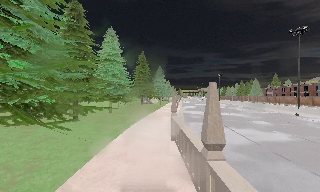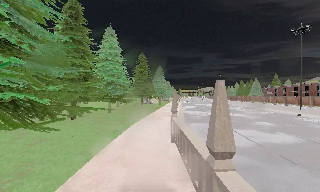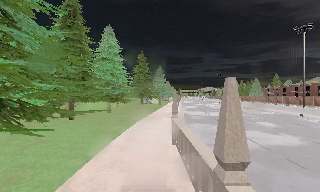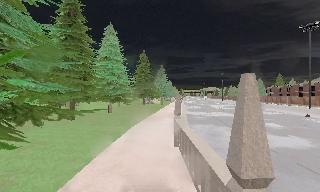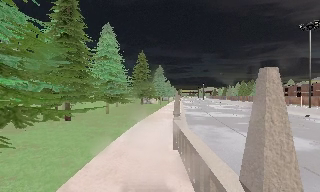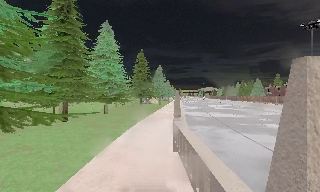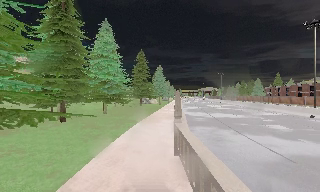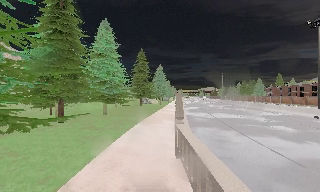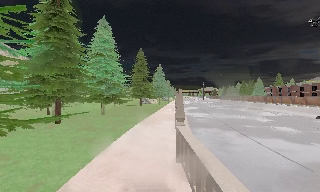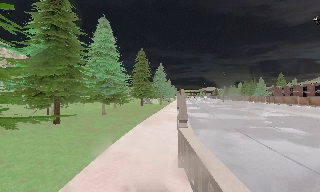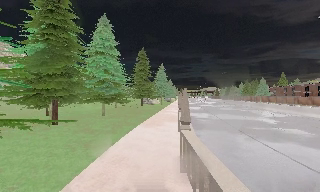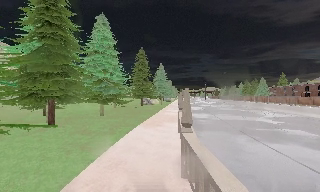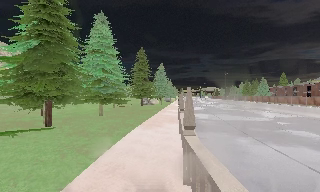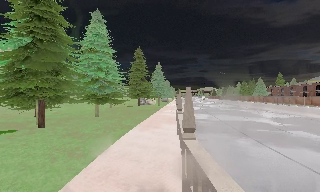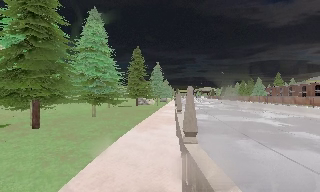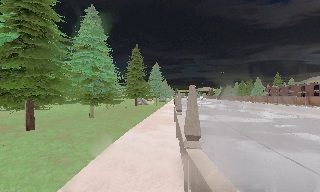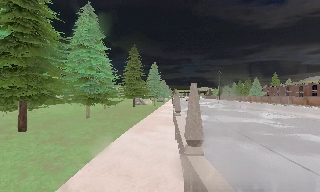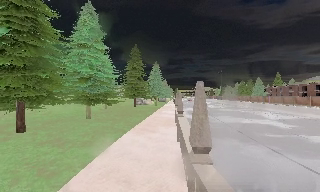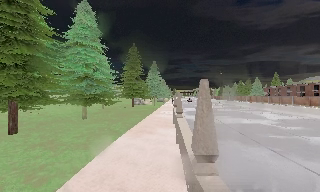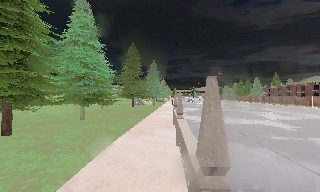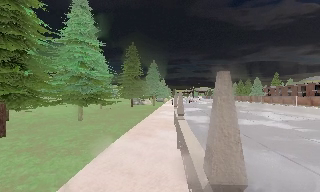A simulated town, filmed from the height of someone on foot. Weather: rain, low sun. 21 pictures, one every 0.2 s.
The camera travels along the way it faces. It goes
forward.
0.0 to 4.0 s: The camera travels forward, about 8 m, so what stands in front looms larger.
The film runs forward here.
